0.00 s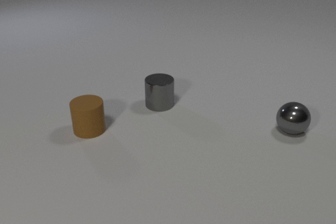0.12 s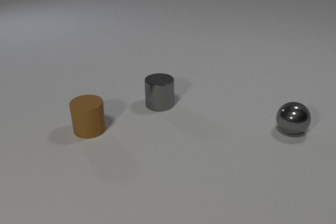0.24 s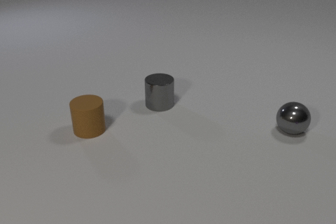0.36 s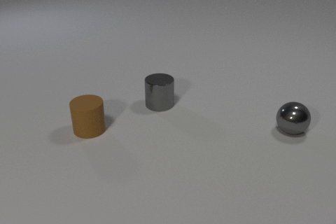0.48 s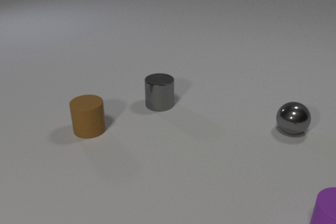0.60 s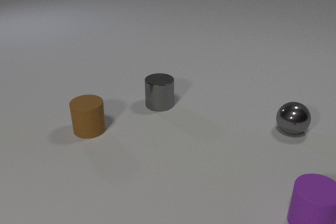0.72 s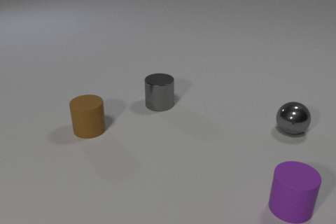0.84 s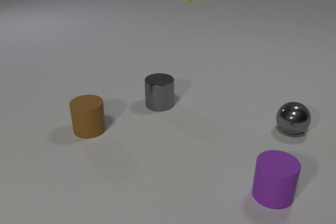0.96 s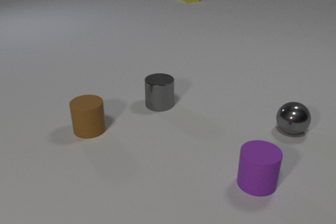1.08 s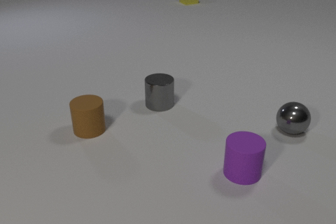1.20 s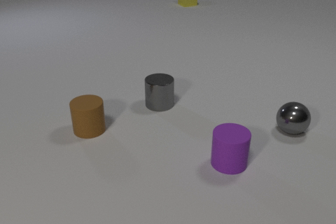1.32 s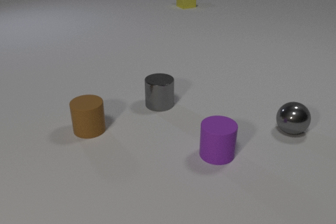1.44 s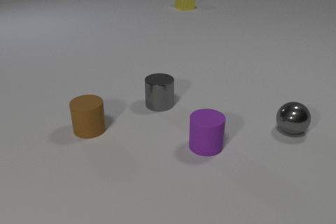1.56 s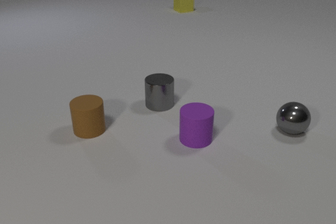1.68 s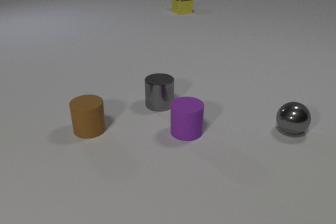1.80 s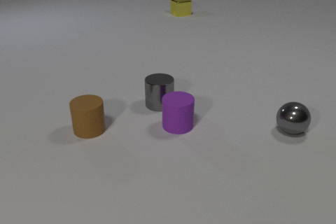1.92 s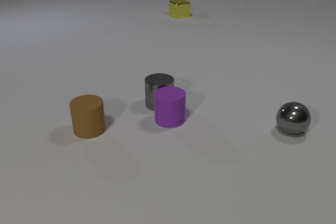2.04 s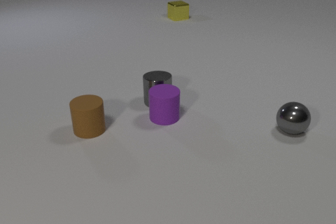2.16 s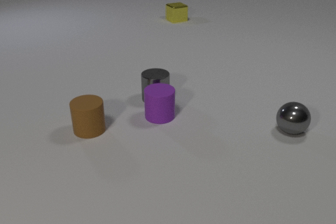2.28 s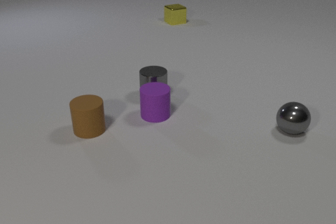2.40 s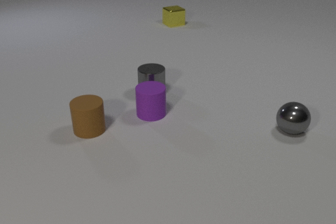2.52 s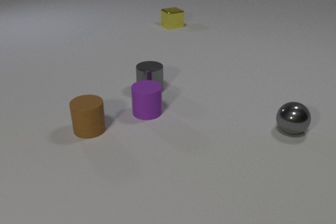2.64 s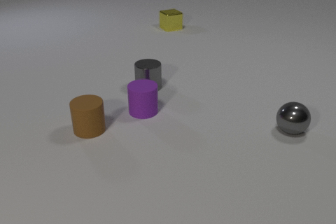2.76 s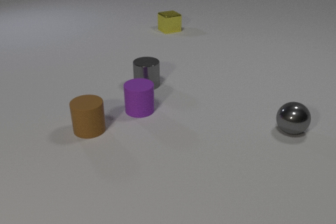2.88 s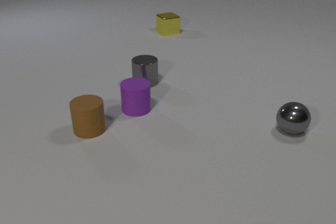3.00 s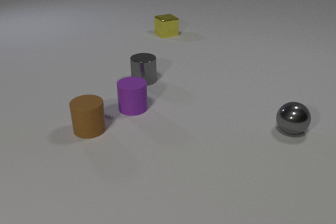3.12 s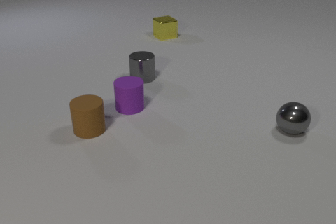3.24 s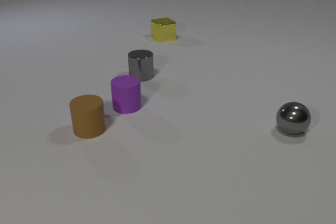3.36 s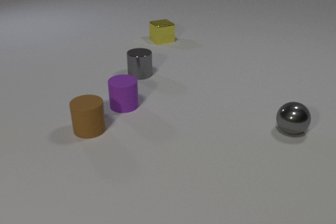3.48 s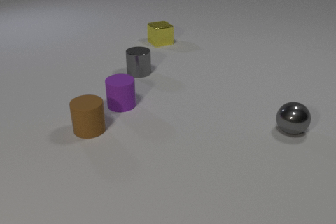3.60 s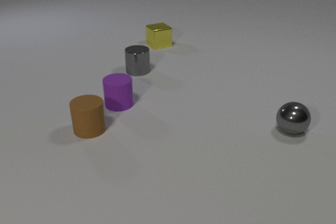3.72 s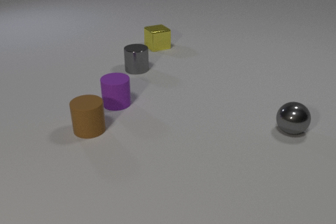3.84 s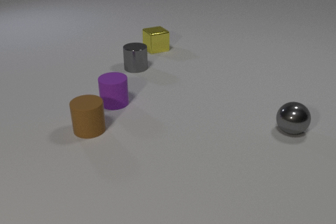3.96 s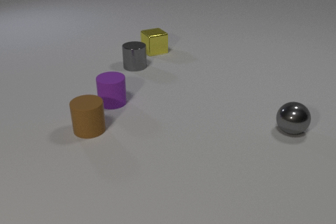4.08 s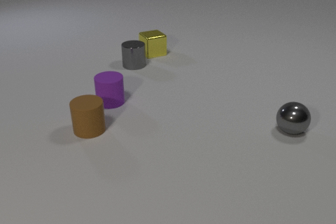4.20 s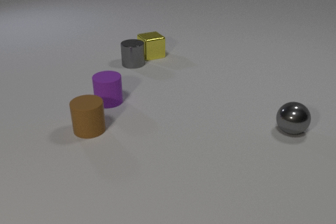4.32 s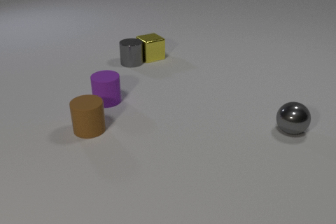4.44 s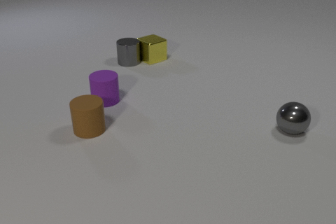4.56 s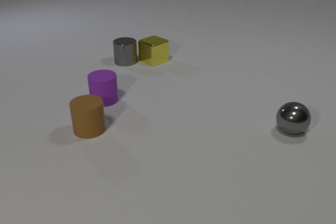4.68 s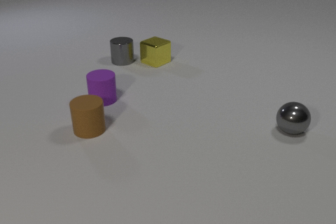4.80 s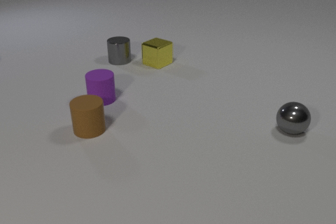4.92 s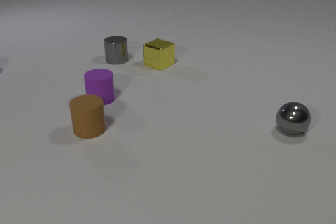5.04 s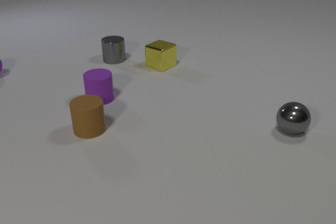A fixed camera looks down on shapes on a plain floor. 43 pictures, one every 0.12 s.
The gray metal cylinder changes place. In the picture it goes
away from the camera.
The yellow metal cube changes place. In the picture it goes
toward the camera.
0.00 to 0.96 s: The purple rubber cylinder comes in at the right edge, slides to the left and away from the camera. The yellow metal cube comes in at the top edge, slides toward the camera.
0.96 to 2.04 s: The purple rubber cylinder slides away from the camera and to the left. The yellow metal cube slides toward the camera. The purple rubber cylinder and the gray metal cylinder collide.
2.04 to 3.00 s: The purple rubber cylinder slides to the left and away from the camera. The gray metal cylinder slides away from the camera. The yellow metal cube slides toward the camera.
3.00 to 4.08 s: The purple rubber cylinder slides to the left and away from the camera. The gray metal cylinder slides away from the camera. The yellow metal cube slides toward the camera.
4.08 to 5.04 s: The purple rubber cylinder slides to the left and away from the camera. The gray metal cylinder slides to the left and away from the camera. The purple rubber sphere comes in at the left edge. The yellow metal cube slides toward the camera, spins so that its near face slides to the right, counterclockwise seen from above. The gray metal cylinder and the yellow metal cube collide.
Are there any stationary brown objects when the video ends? yes.
How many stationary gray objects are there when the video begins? 2.
What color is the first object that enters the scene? purple.
